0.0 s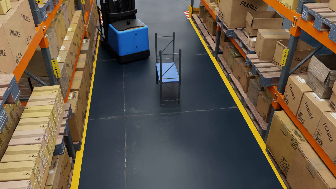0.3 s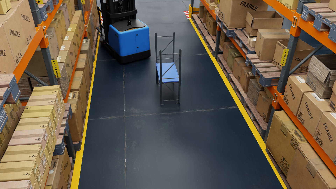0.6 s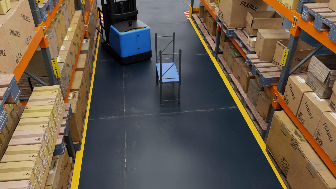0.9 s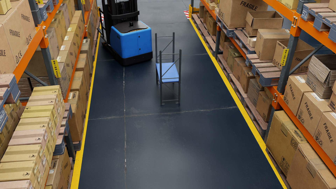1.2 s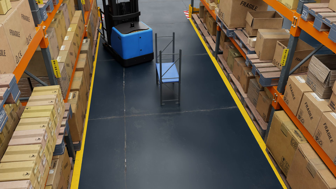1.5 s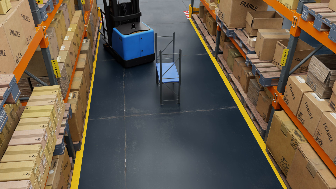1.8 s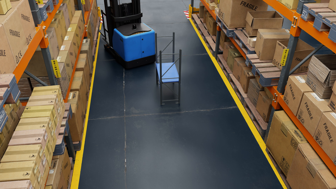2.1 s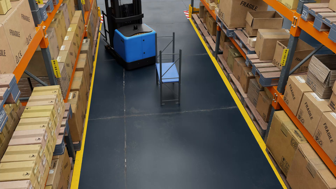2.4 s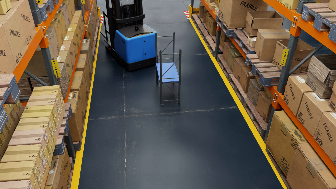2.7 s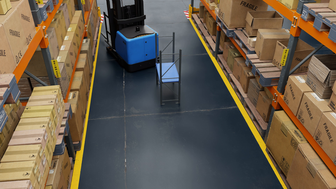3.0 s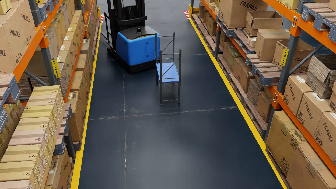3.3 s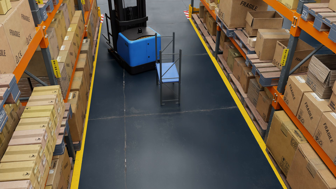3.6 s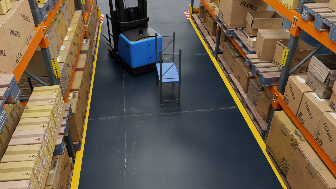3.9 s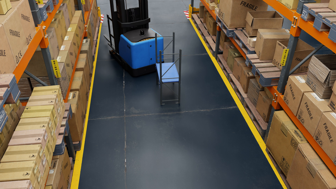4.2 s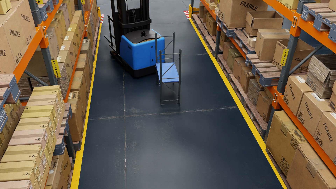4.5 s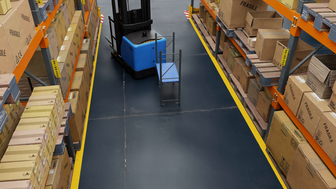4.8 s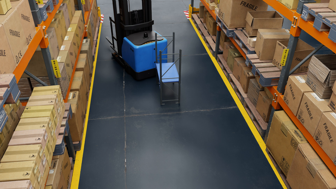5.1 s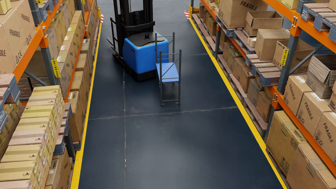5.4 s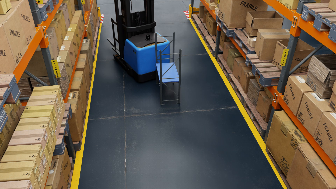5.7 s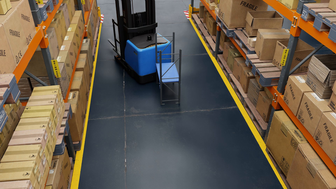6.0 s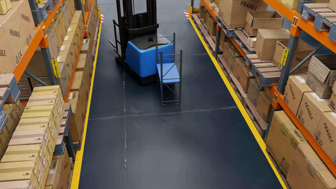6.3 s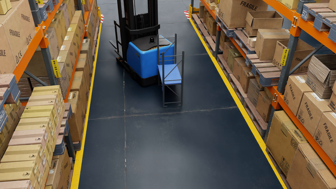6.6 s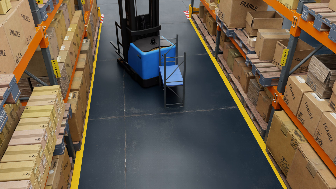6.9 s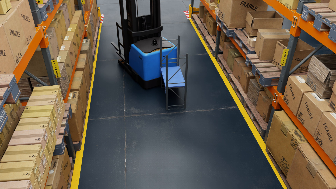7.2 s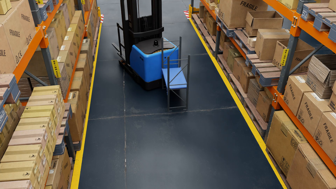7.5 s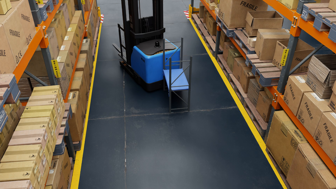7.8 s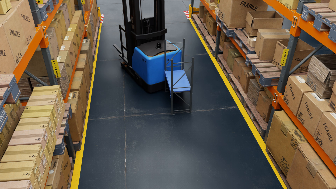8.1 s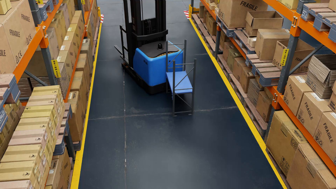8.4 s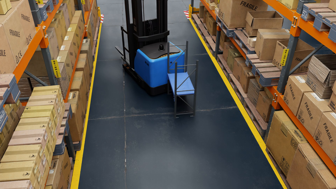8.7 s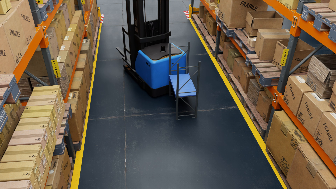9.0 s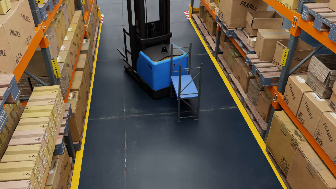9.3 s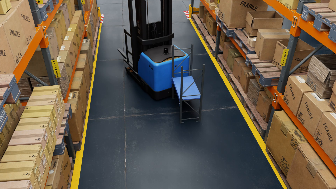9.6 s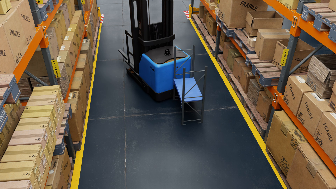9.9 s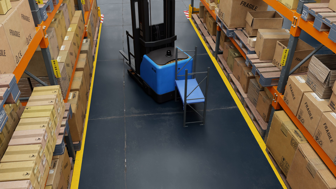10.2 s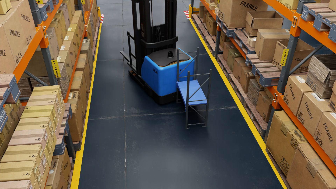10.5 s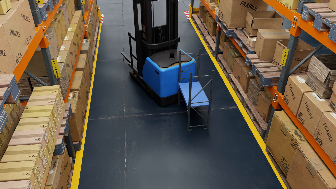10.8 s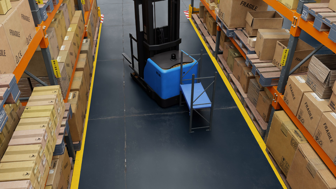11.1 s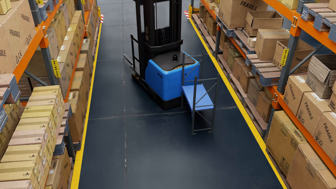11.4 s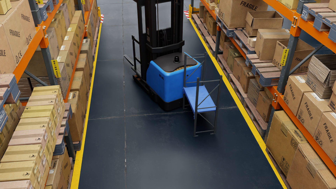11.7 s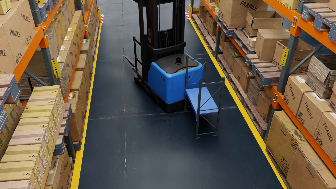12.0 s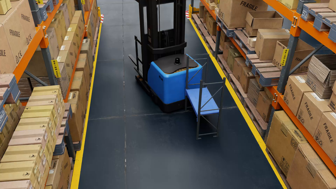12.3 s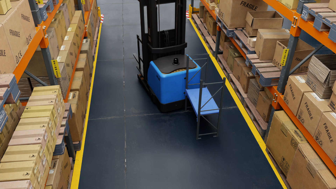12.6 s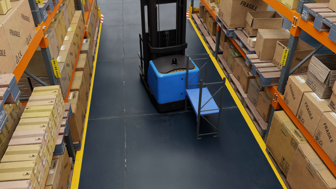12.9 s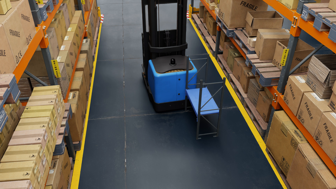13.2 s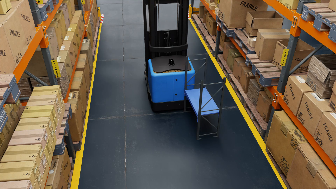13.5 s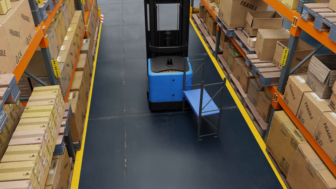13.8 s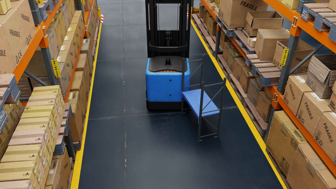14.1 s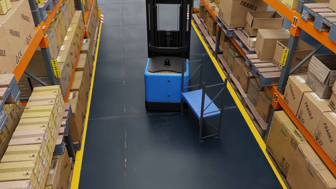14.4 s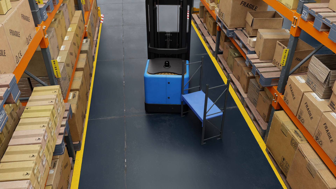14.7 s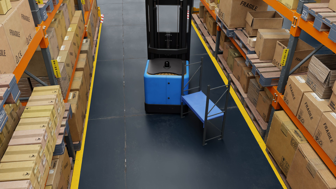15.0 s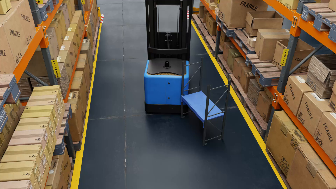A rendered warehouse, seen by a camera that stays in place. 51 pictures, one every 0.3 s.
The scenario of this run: A forklift runs into an object in its way.
